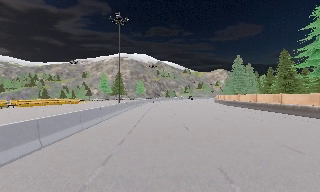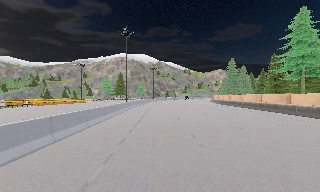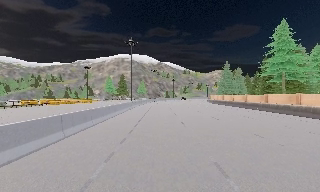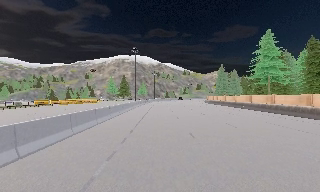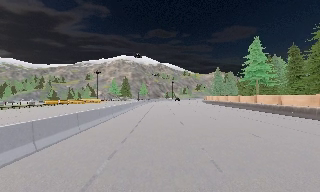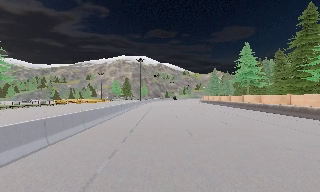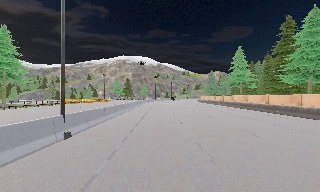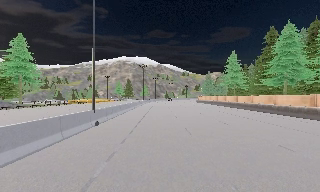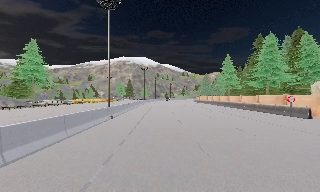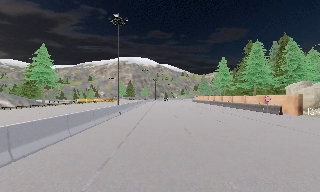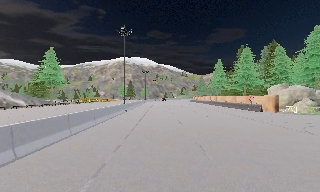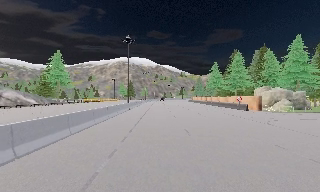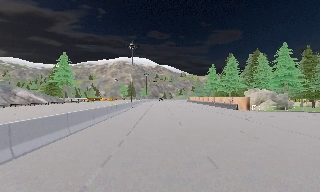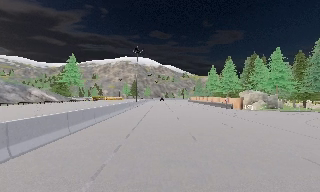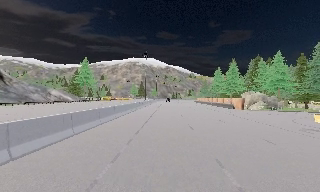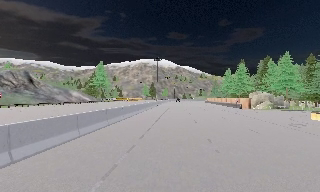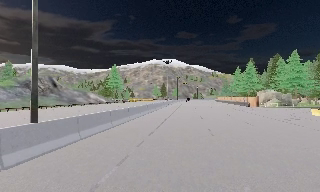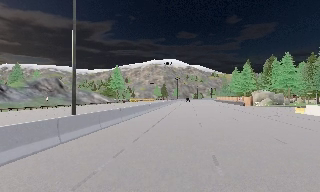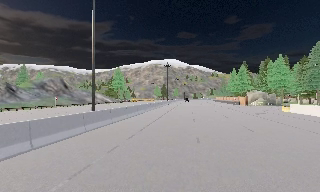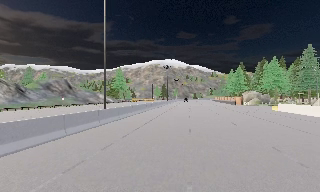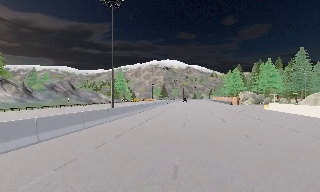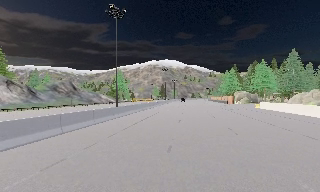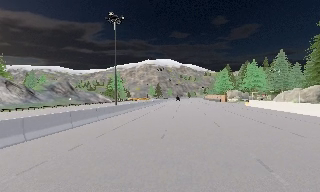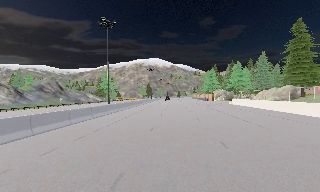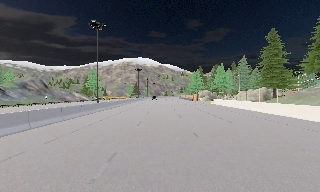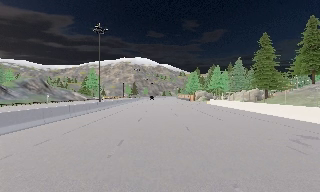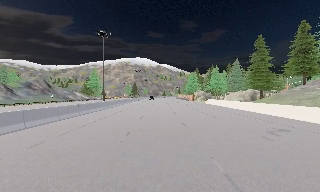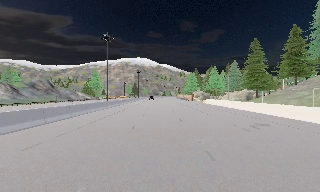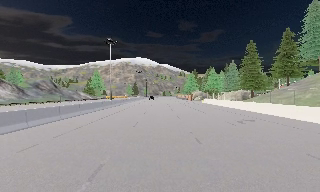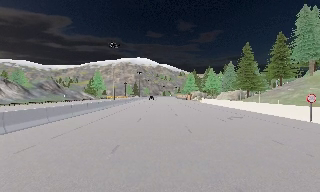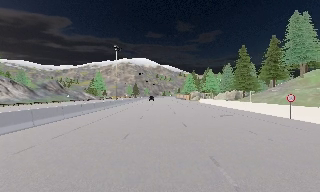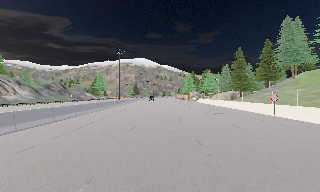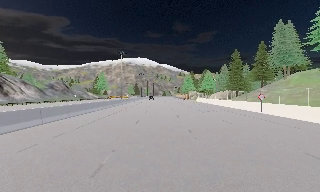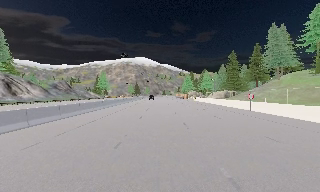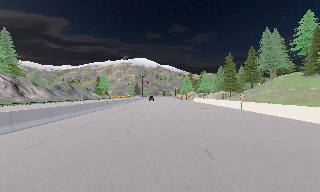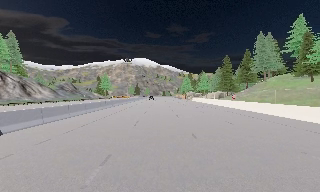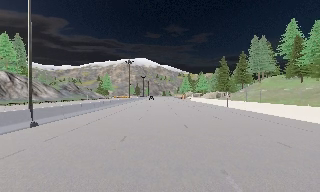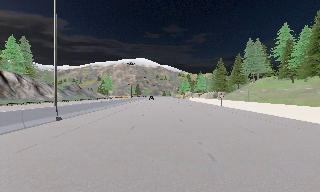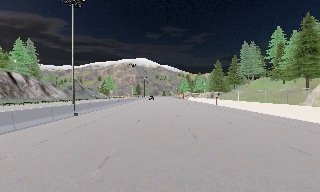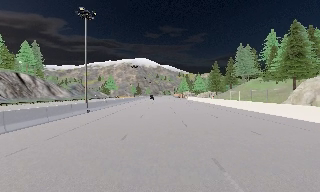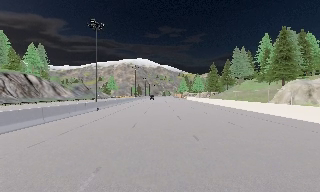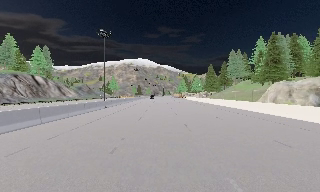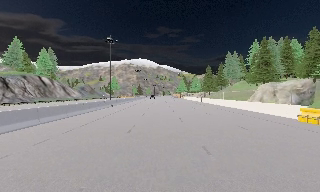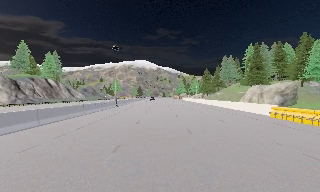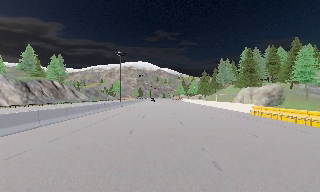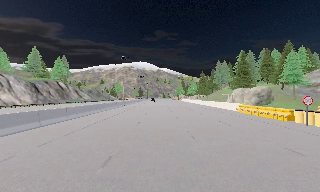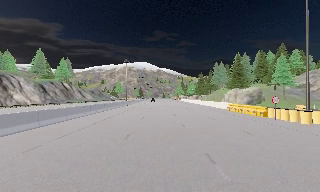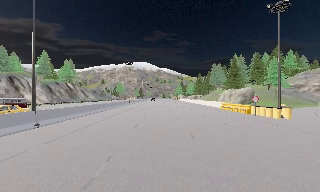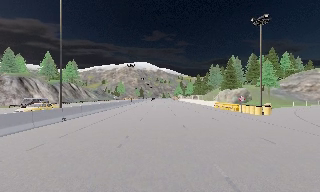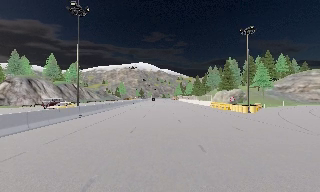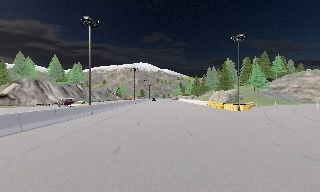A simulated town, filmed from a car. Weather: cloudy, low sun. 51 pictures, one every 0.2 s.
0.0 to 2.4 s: The camera travels backward, about 45 m, so what stands in front gets smaller.
2.4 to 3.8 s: The camera pans to its left, which is counterclockwise from overhead, by about 10 degrees. It travels backward, about 19 m, so what stands in front gets smaller.
3.8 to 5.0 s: The camera swings to its right by about 10 degrees, and the scene slides to the left. It travels backward, about 11 m, so what stands in front gets smaller.
5.0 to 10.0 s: The camera travels backward, about 65 m, so what stands in front gets smaller. It gains speed.
The film runs backward here.
